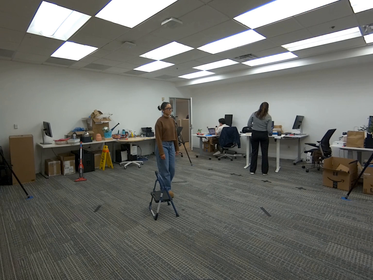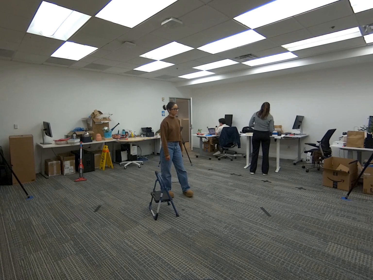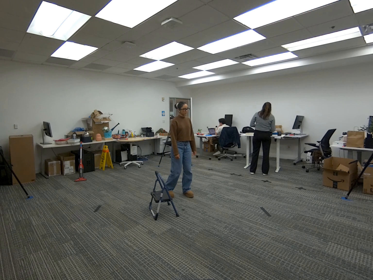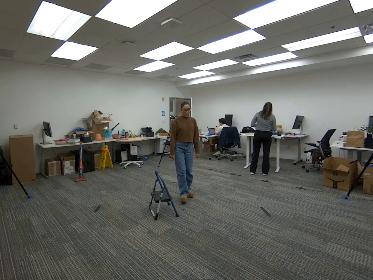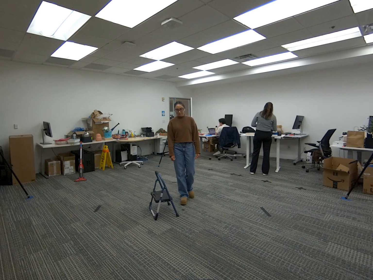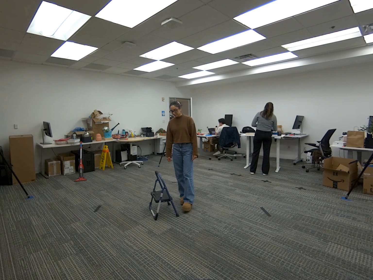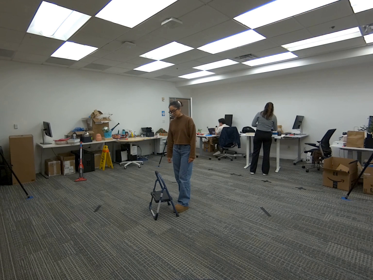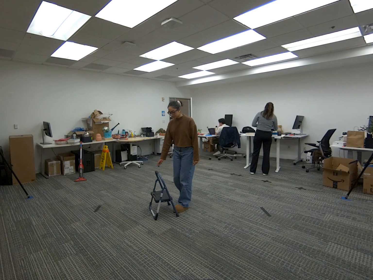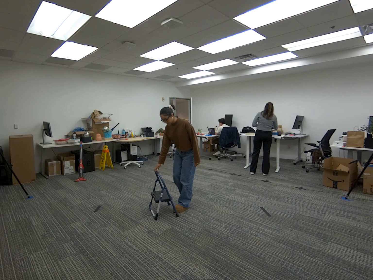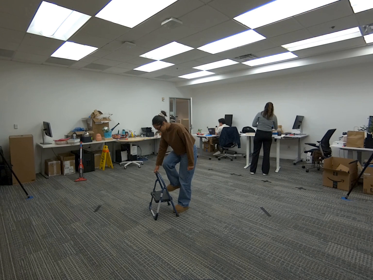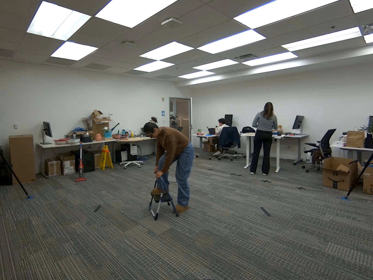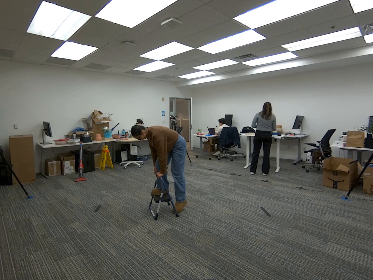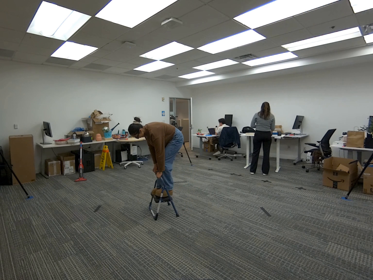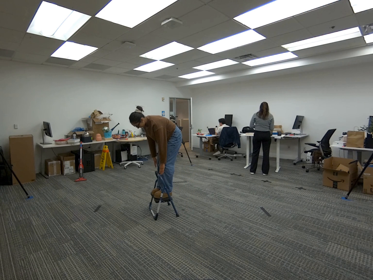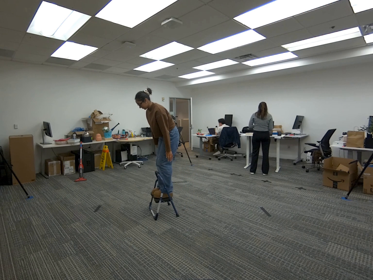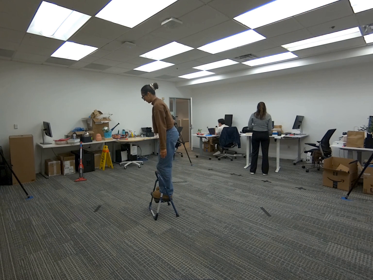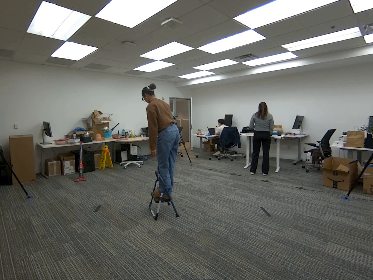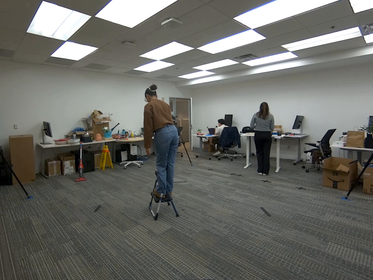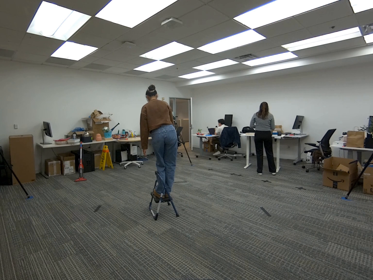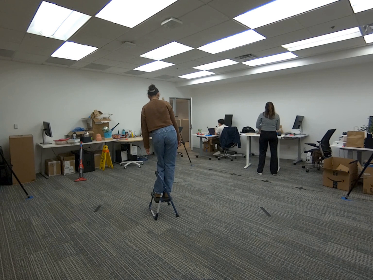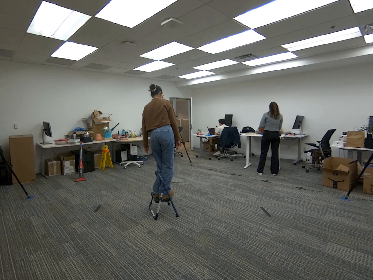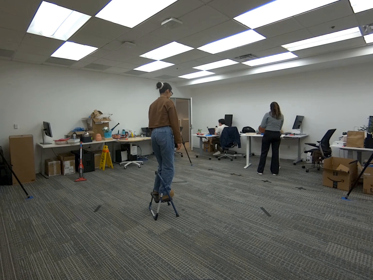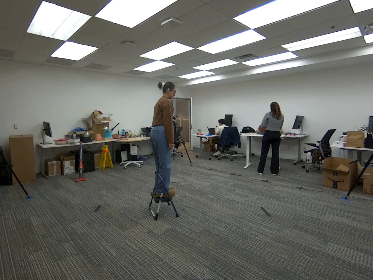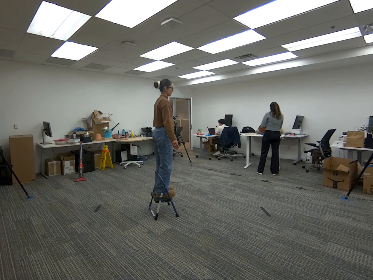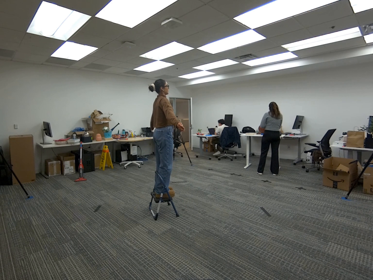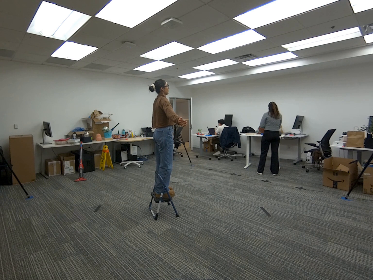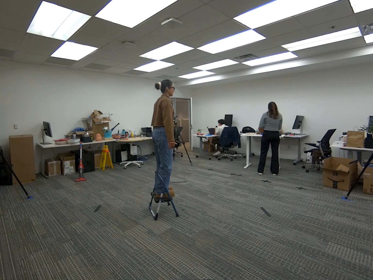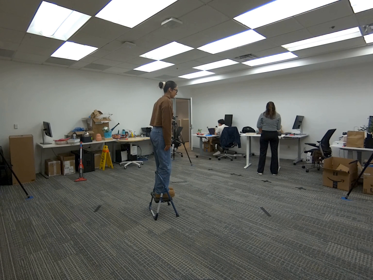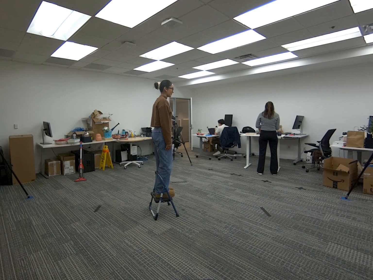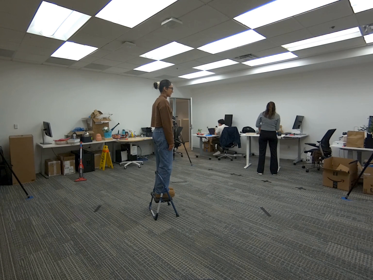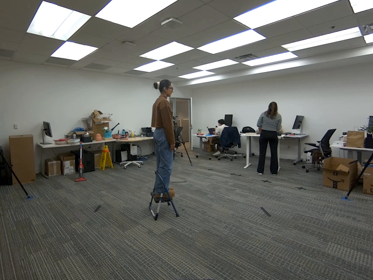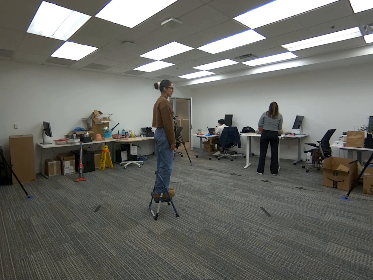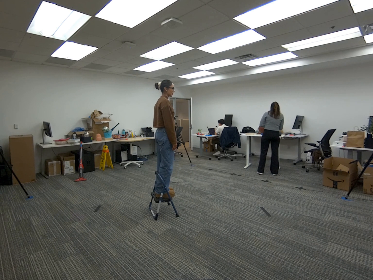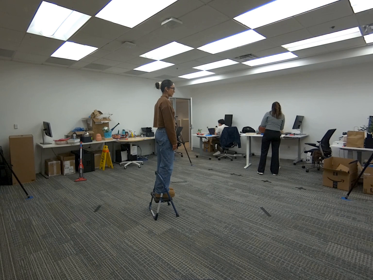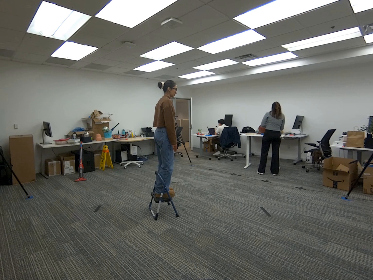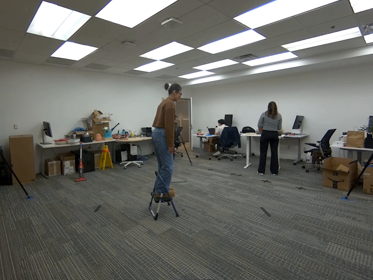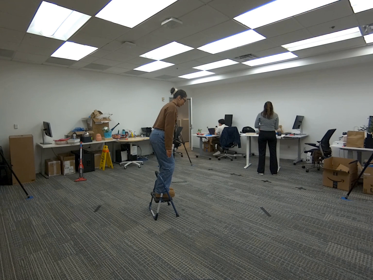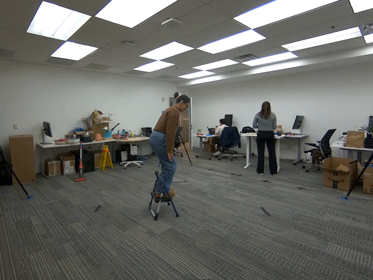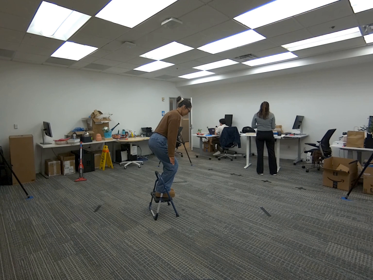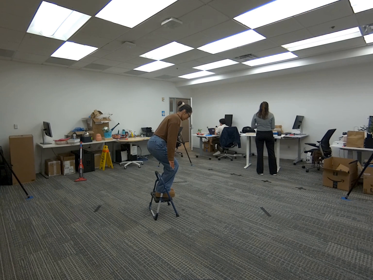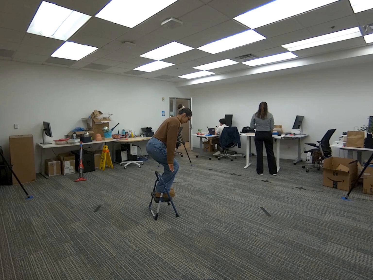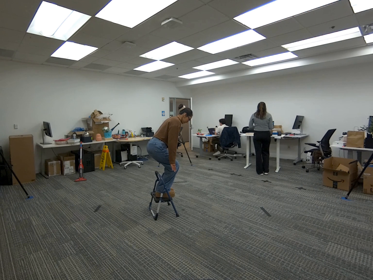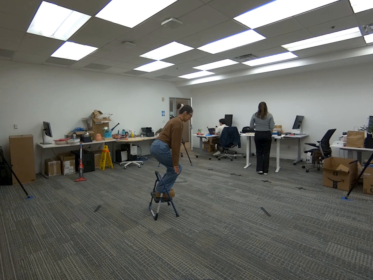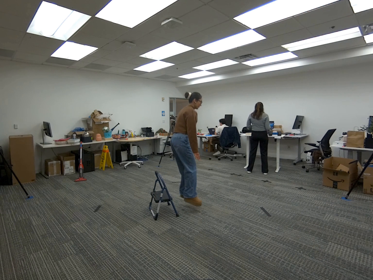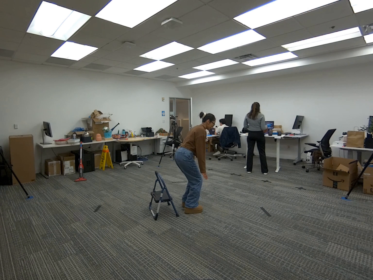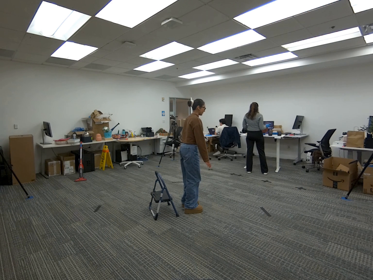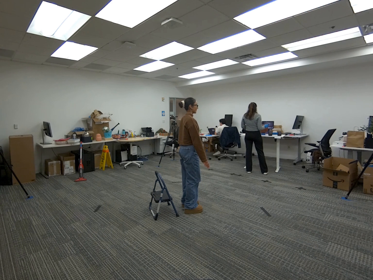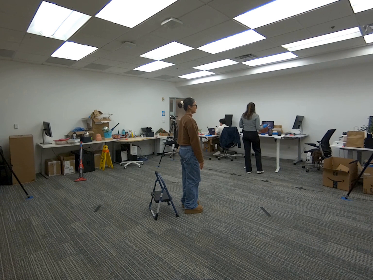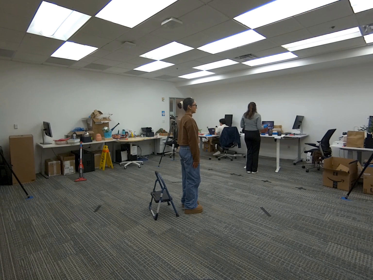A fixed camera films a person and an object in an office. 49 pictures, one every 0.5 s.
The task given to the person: Walk over to the step ladder and step onto the step ladder with both feet and jump off the step ladder.
